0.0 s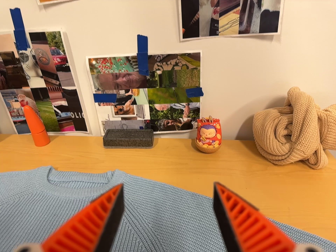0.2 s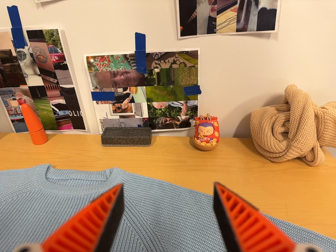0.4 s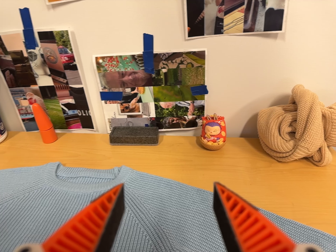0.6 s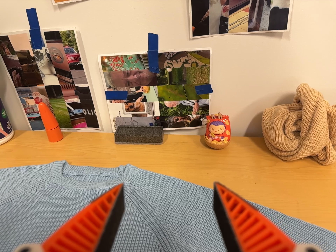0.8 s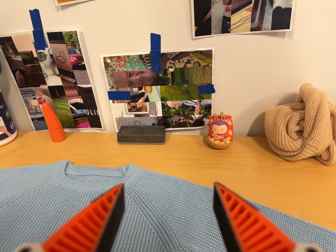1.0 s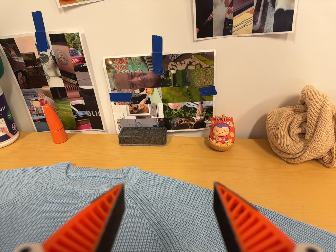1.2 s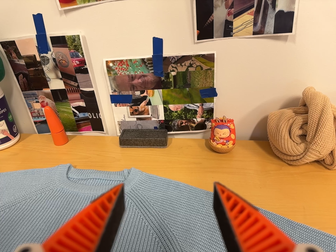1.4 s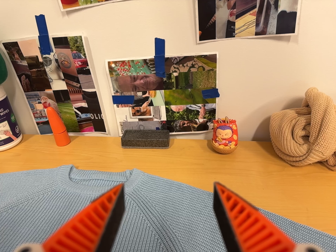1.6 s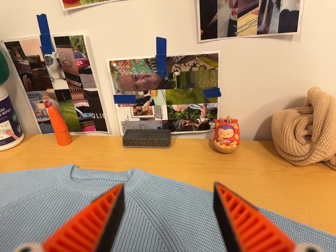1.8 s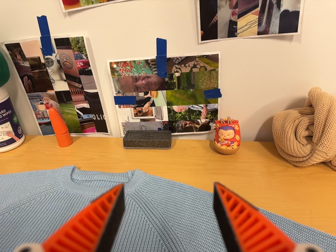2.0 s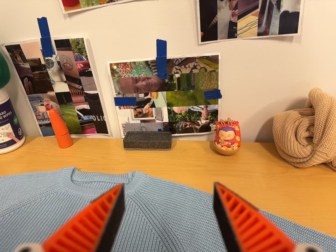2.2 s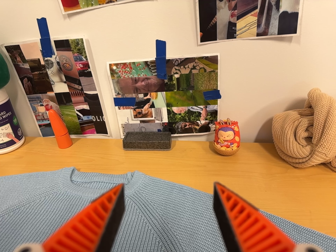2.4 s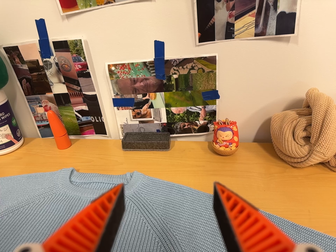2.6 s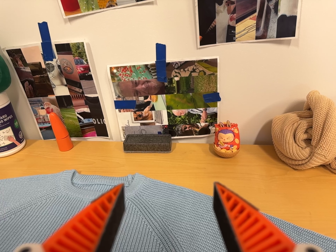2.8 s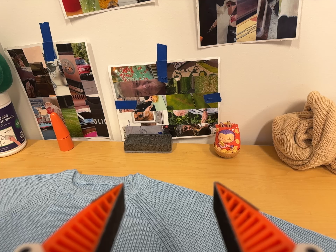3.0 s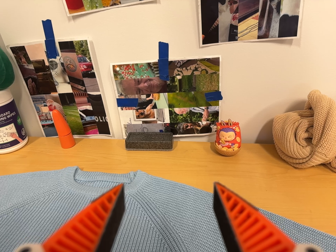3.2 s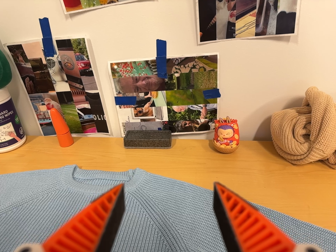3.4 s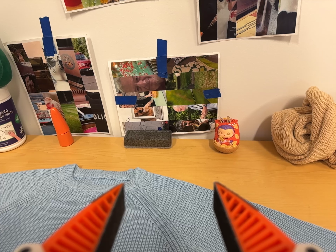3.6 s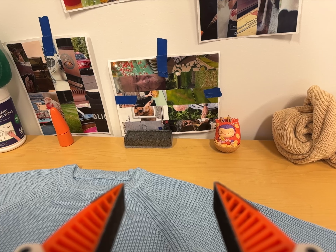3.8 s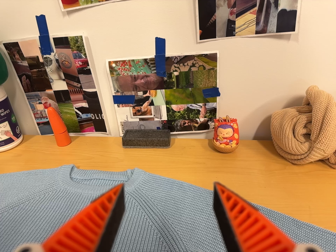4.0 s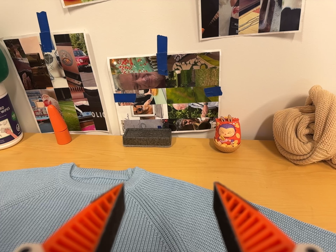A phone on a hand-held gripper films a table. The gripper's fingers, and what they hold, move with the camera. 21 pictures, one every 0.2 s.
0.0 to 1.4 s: The camera shifts only a little, or ends up much as it began.
1.4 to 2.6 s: The camera keeps its place and its aim.
2.6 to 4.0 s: The camera shifts only a little, or ends up much as it began.
The film runs forward here.
